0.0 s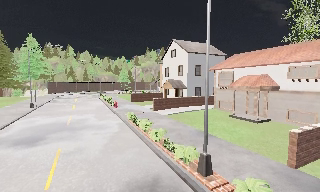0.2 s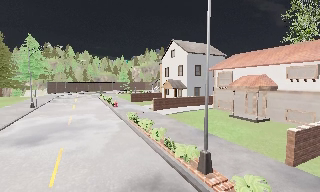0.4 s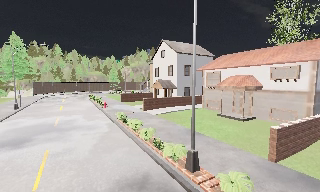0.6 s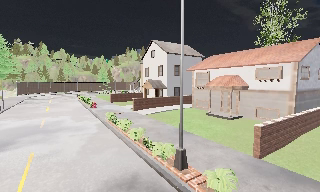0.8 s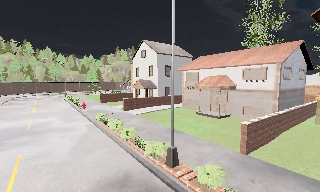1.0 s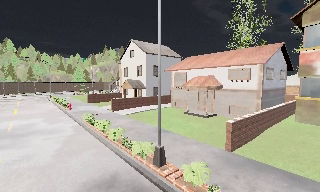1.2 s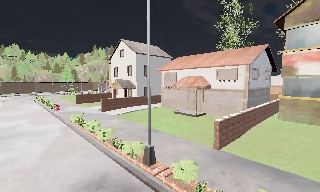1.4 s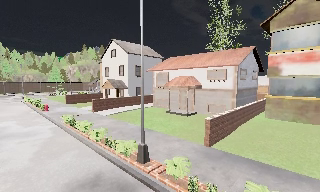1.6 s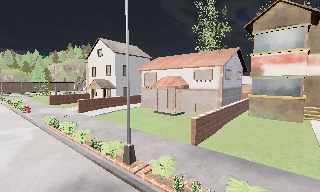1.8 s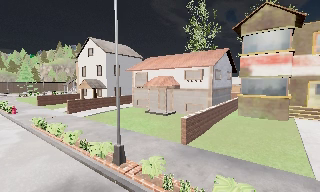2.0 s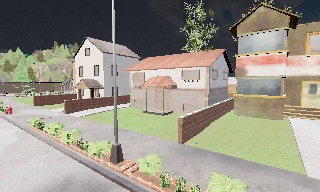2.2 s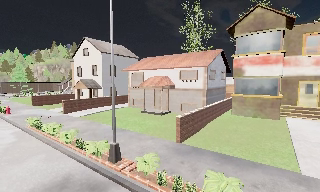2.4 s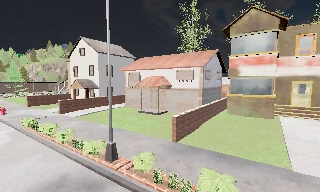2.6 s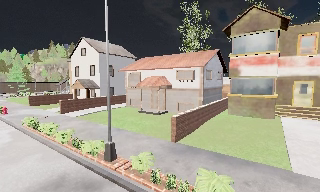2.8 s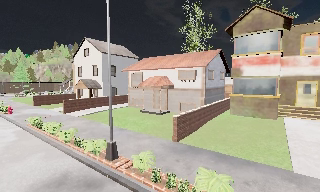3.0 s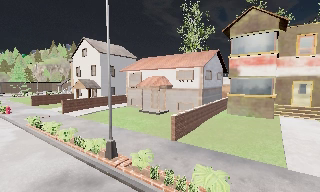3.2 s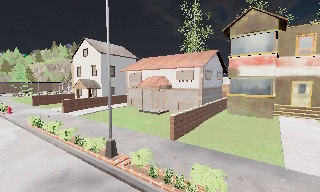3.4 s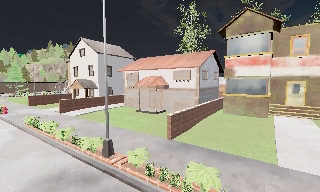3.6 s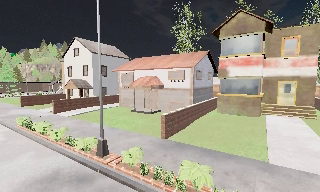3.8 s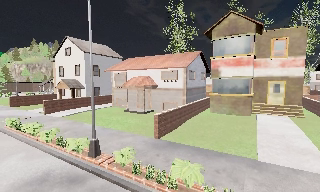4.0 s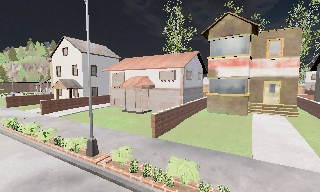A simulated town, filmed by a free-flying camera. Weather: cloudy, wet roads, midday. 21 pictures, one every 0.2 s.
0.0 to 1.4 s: The scene slides to the left, as the camera pans about 20 degrees to its right. It travels backward, about 0.5 m, so what stands in front gets smaller.
1.4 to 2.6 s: The camera shifts only a little, or ends up much as it began.
2.6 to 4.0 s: The camera travels backward, about 0.5 m, so what stands in front gets smaller.
The film runs backward here.
